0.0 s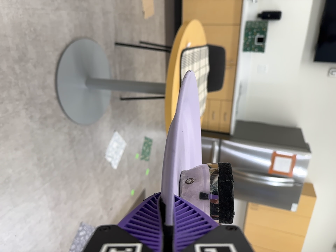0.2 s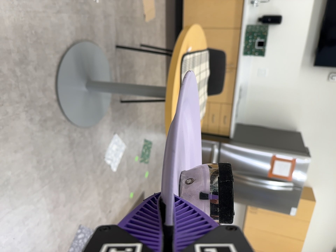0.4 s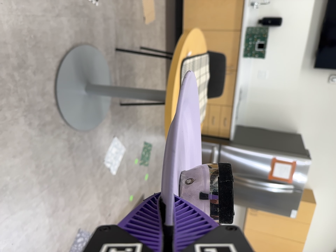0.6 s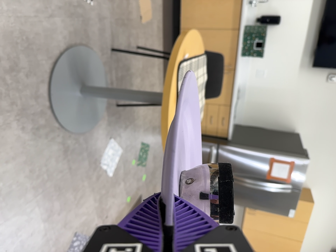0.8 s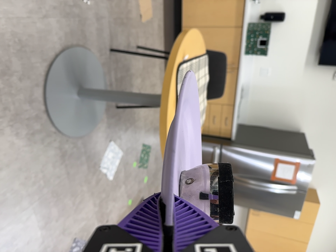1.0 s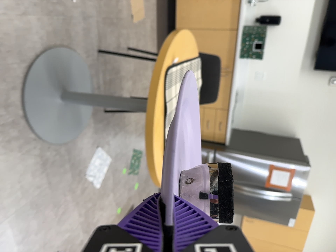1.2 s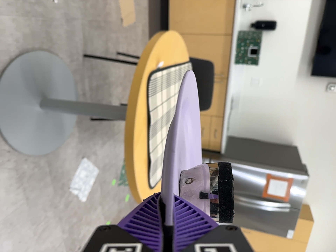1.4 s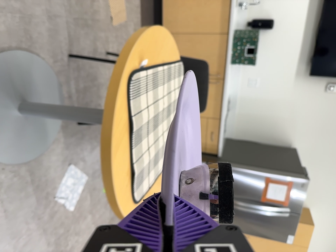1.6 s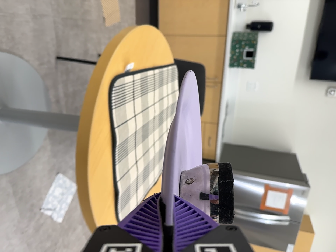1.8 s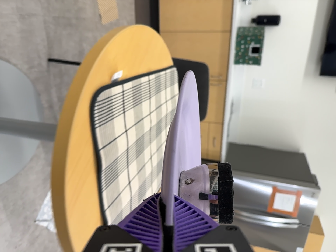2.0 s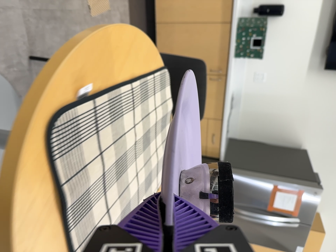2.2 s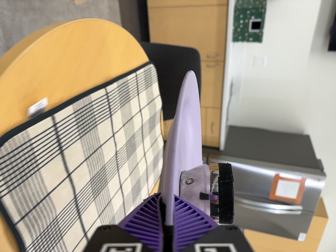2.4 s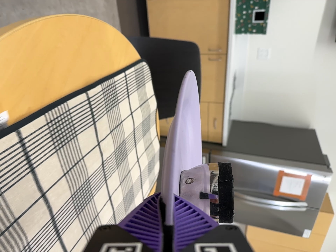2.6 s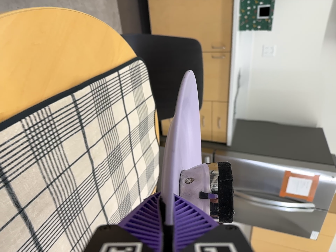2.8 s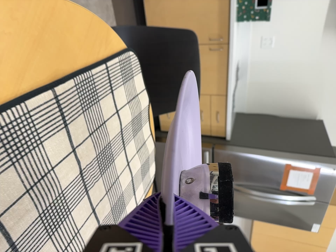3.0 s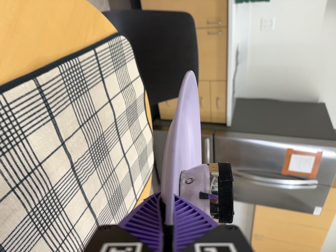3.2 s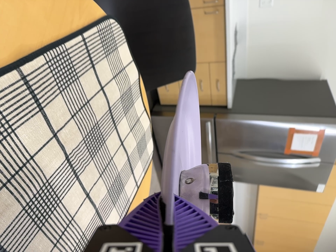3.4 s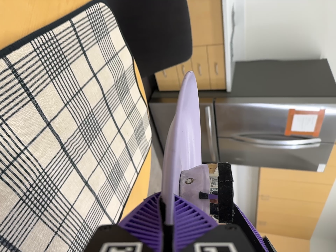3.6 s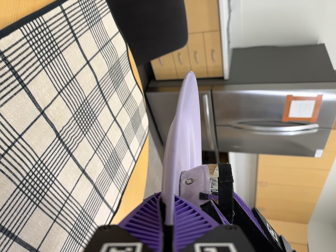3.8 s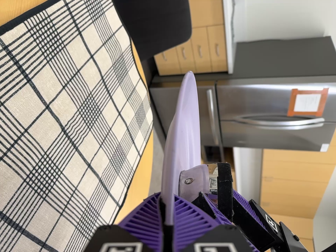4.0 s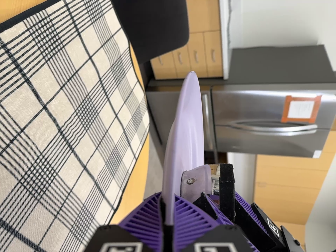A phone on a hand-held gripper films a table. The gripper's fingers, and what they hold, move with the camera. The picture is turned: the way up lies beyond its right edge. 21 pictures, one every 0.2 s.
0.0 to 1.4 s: The camera travels forward, about 50 cm, so what stands in front looms larger.
1.4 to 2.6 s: The camera travels forward and toward the top of its view, about 60 cm, so what stands in front looms larger. Its aim tips toward the bottom of its view by about 10 degrees.
2.6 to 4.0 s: The camera travels forward and to its right, about 10 cm, so what stands in front looms larger. Its aim tips toward the bottom of its view by about 15 degrees, and the scene shifts upward. It rolls about its line of sight by about 10 degrees, and the scene rotates counterclockwise.
The film runs forward here.
